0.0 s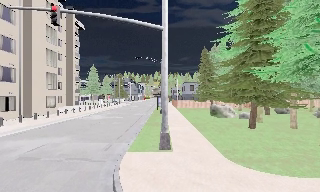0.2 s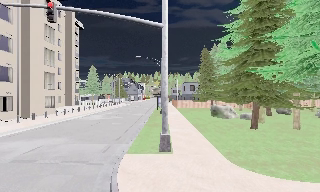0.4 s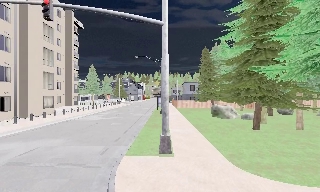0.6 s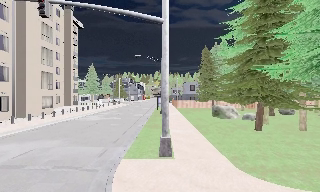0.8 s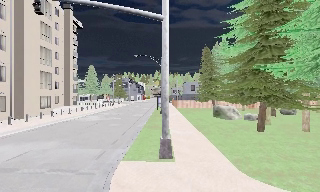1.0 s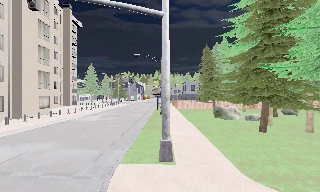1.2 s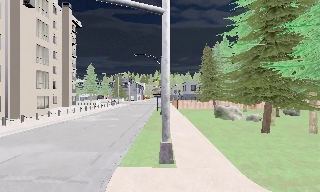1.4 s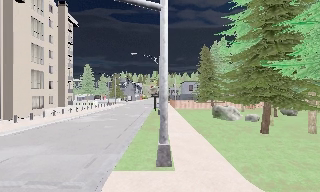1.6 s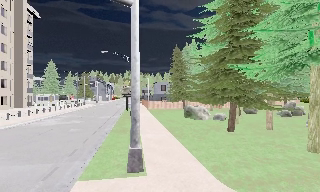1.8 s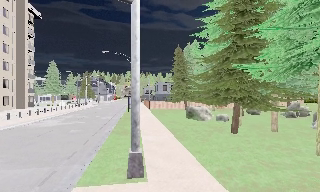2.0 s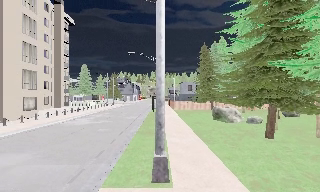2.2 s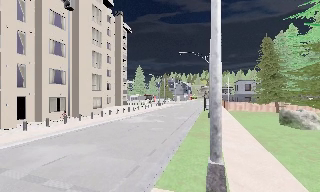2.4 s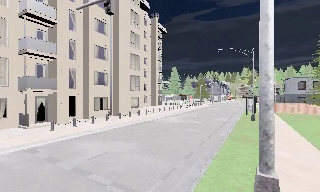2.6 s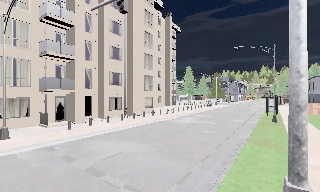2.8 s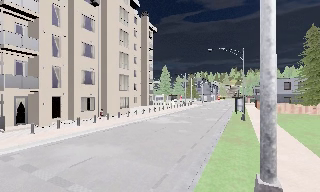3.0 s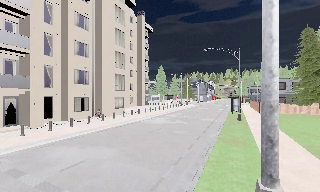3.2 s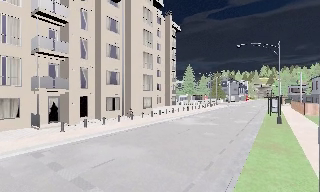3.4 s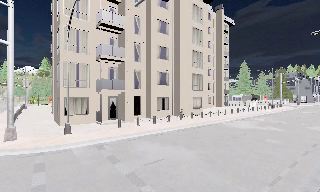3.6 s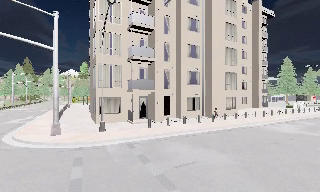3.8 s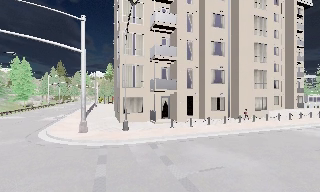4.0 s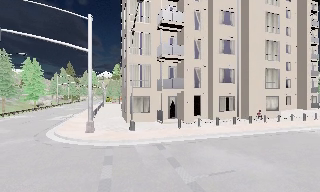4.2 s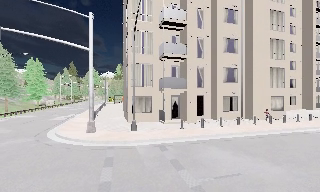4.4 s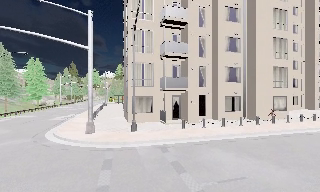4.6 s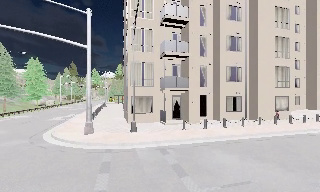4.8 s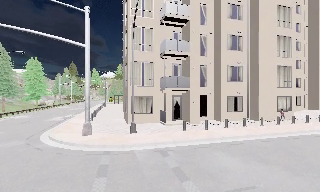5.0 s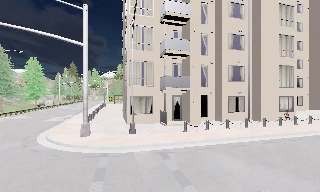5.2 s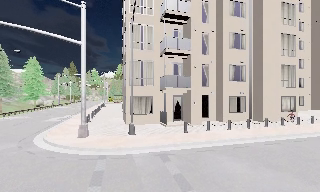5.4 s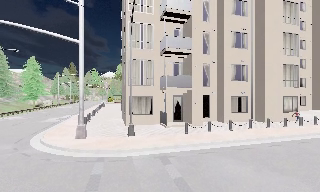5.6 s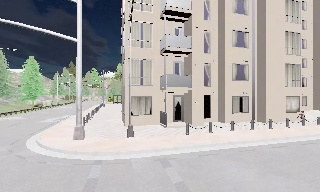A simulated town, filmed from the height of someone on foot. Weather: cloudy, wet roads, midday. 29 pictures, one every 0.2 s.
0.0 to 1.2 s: The camera travels forward, about 1.5 m, so what stands in front looms larger.
1.2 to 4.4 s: The scene slides to the right, as the camera pans about 75 degrees to its left. It travels forward, about 4 m.
4.4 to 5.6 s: The camera travels forward, about 1.5 m, so what stands in front looms larger.
The film runs forward here.
